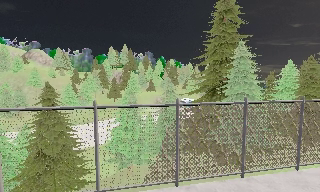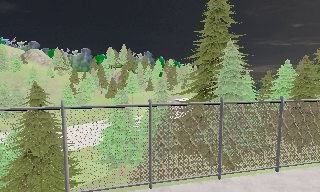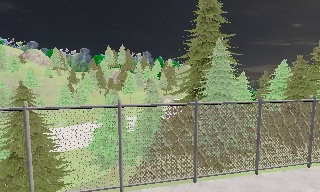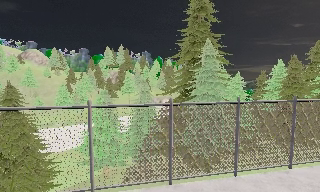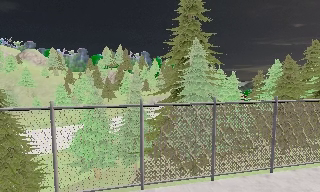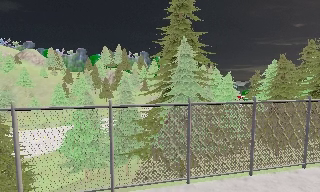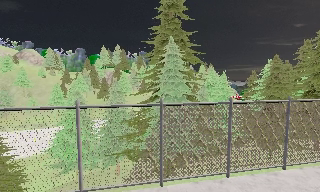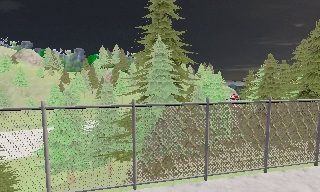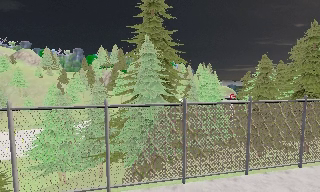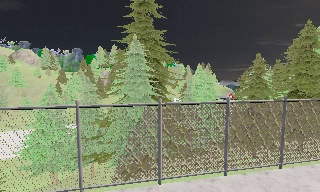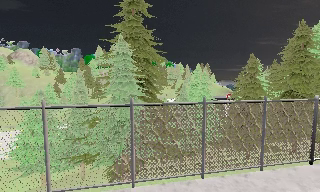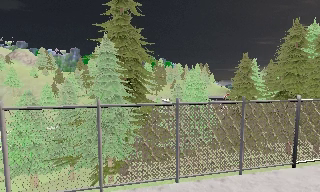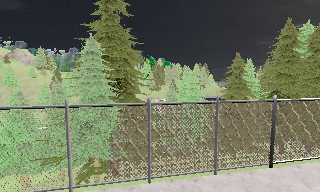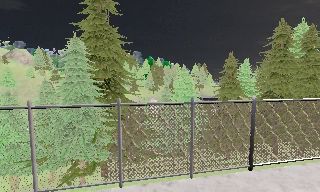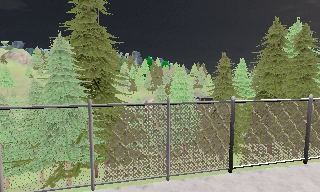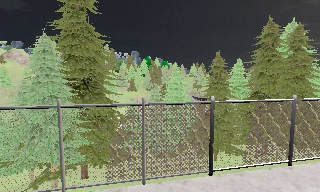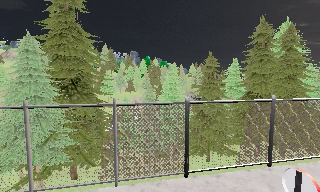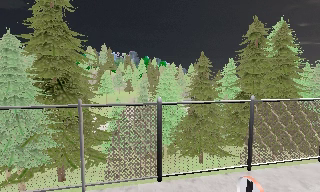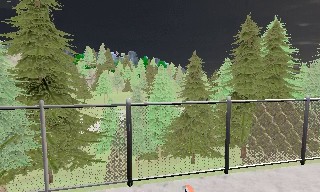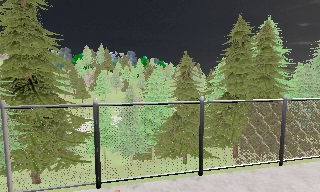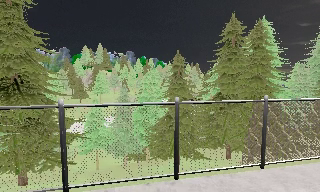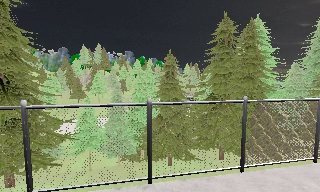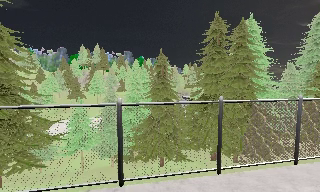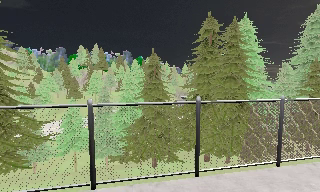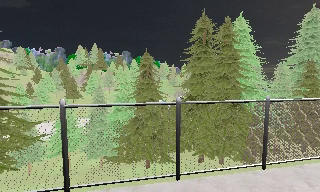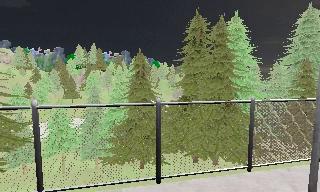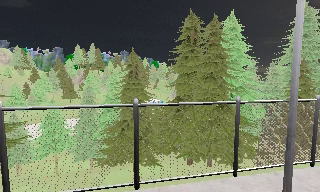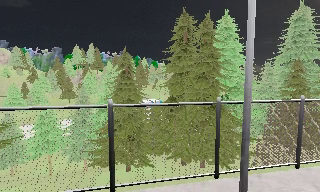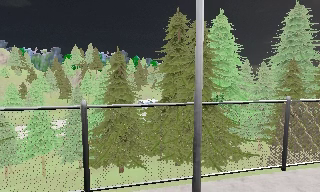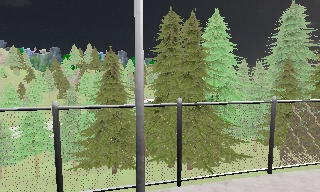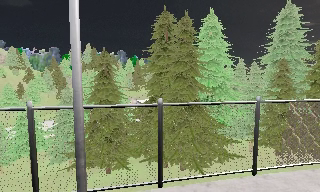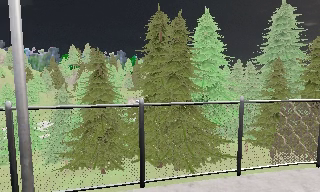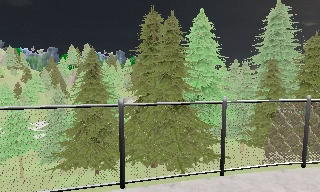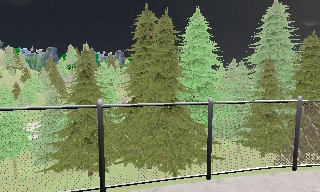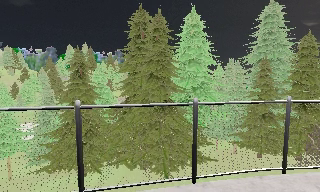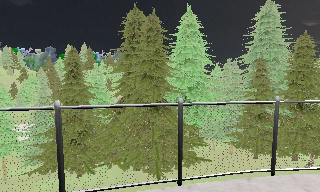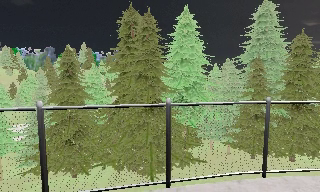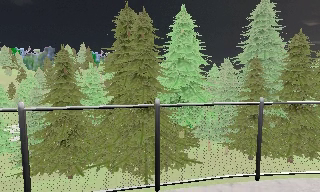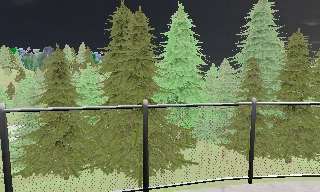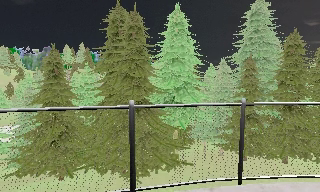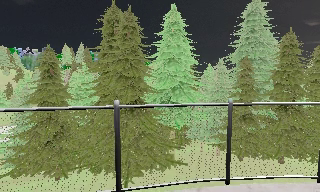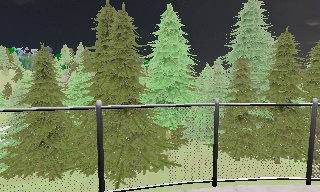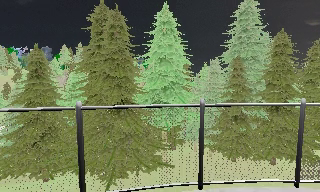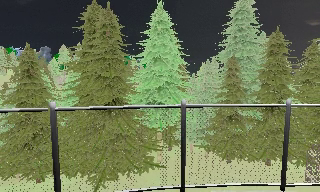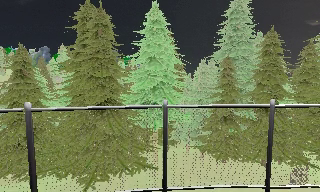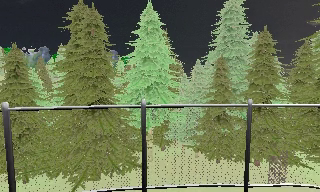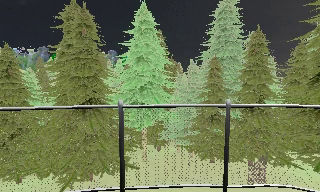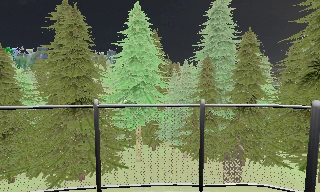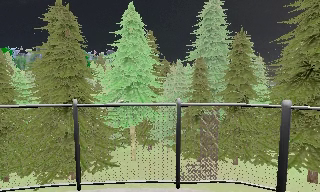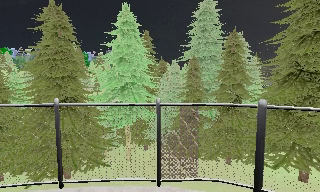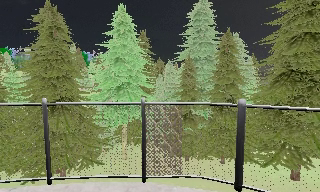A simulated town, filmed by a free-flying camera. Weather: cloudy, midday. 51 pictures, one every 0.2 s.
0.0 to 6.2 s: The camera travels to its right, about 30 m, so close, fixed things drift to the left.
6.2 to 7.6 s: The camera travels to its right, about 4 m, so close, fixed things drift to the left. It loses speed.
7.6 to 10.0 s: The camera travels to its right, about 8 m, so close, fixed things drift to the left.
The film runs backward here.
